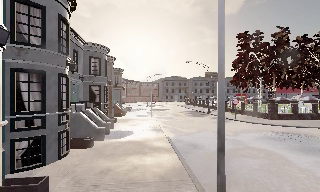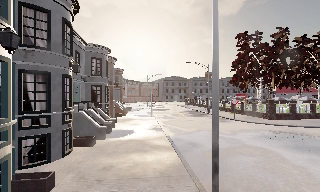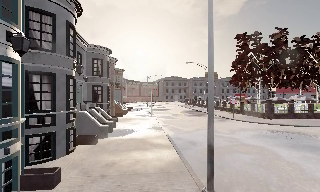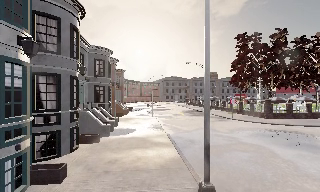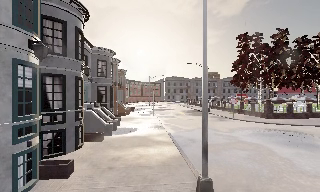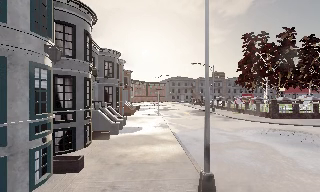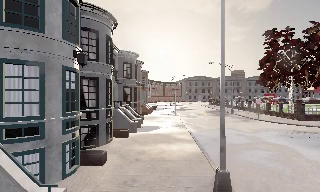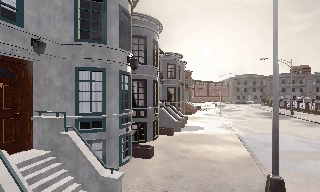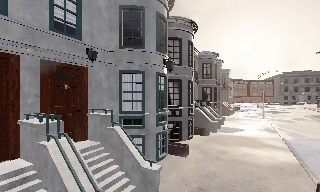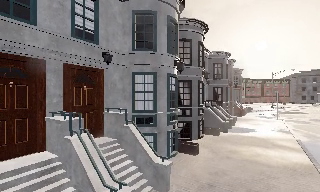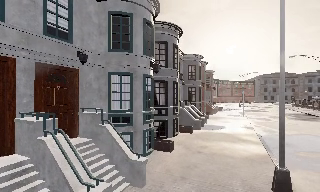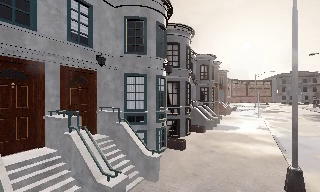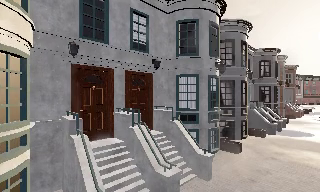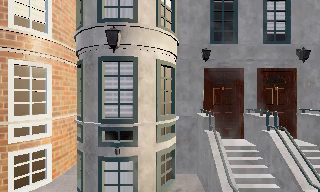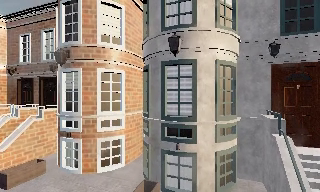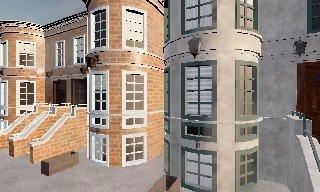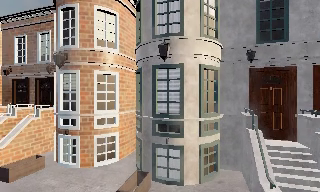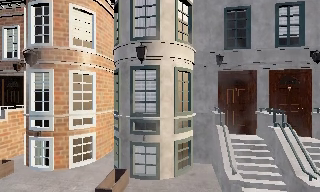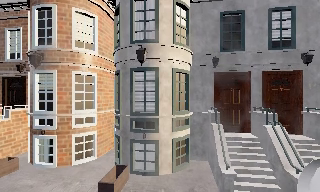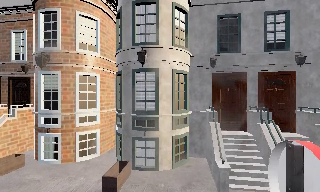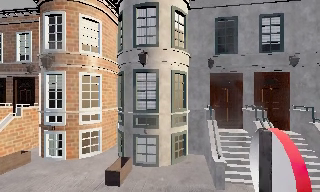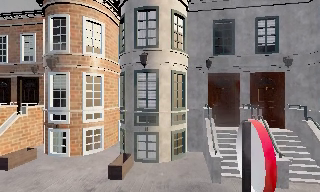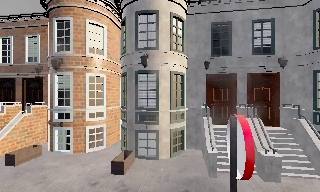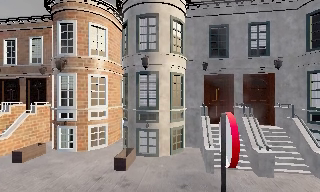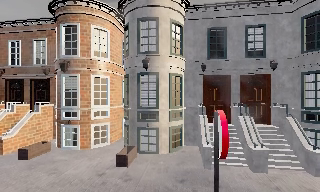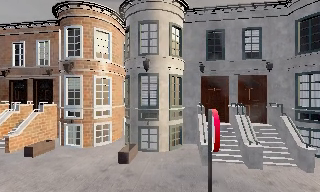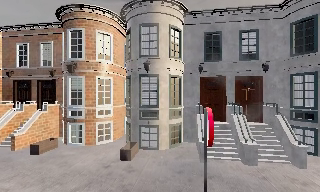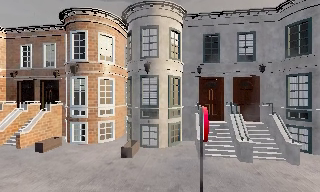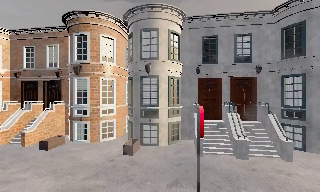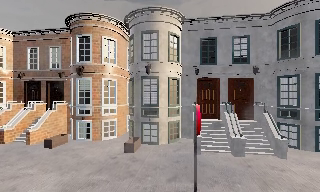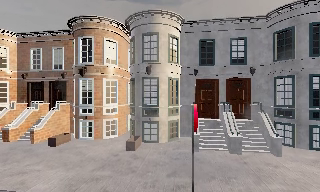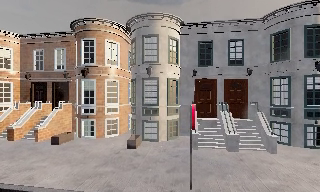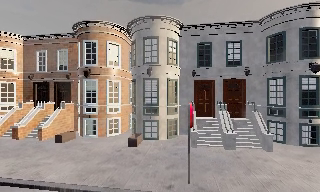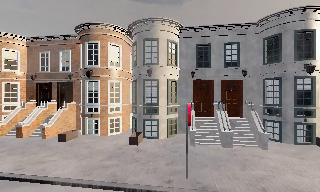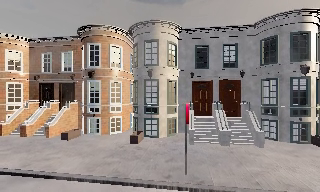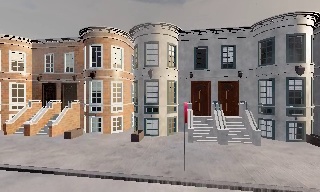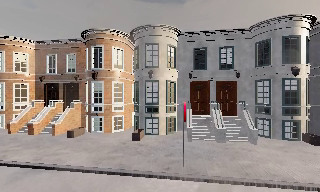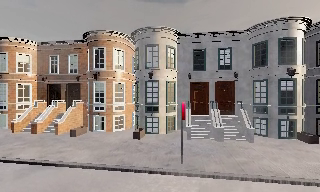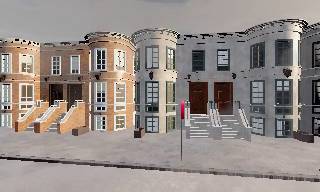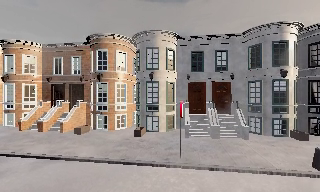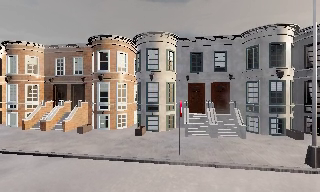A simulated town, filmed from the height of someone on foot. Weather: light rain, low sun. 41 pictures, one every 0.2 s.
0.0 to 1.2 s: The camera travels backward, about 1.5 m, so what stands in front gets smaller.
1.2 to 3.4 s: The scene slides to the right, as the camera pans about 100 degrees to its left. It travels backward, about 3 m.
3.4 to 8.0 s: The camera travels backward, about 6 m, so what stands in front gets smaller.
The film runs backward here.
